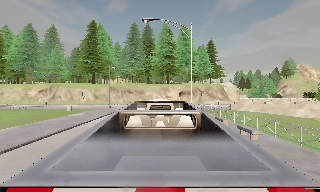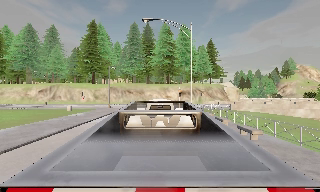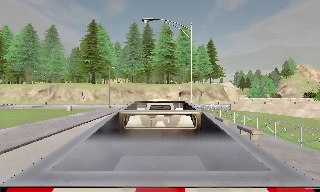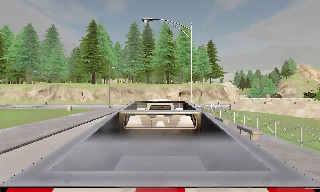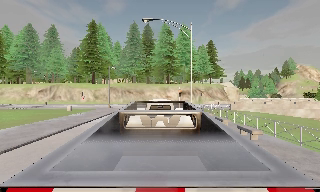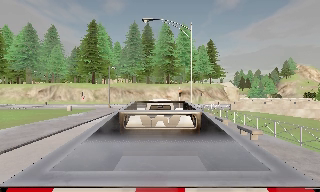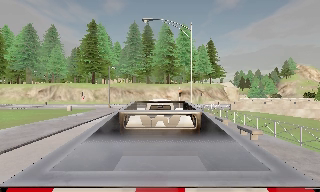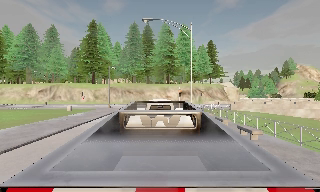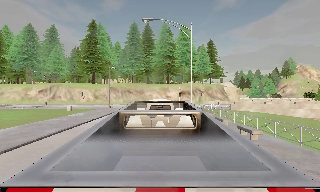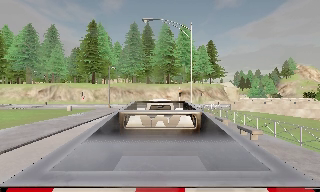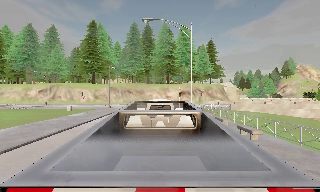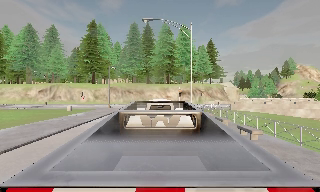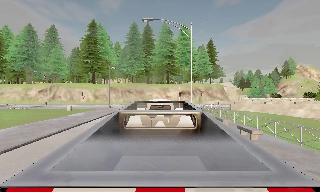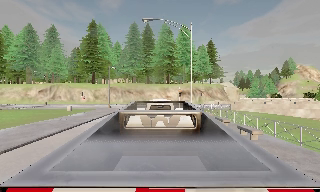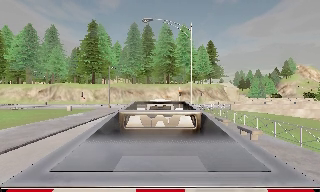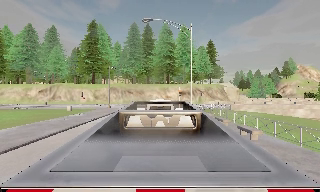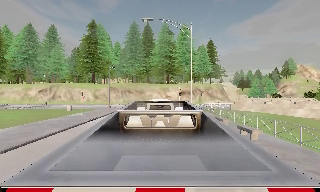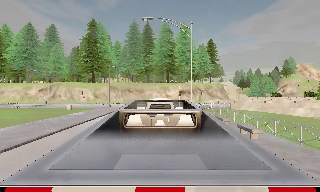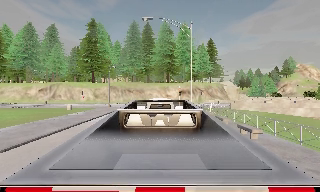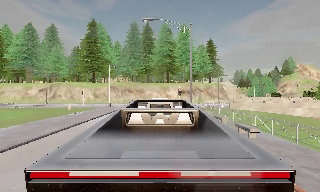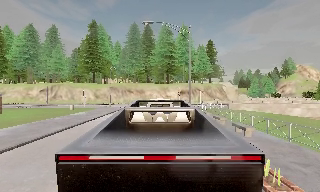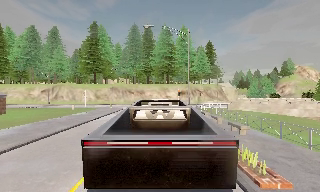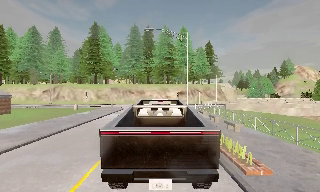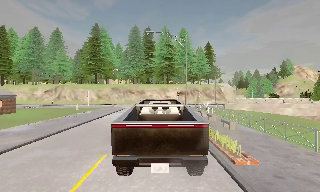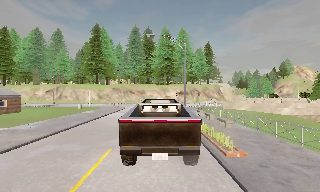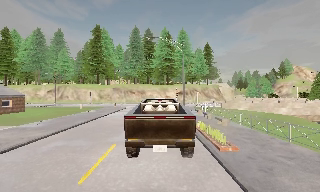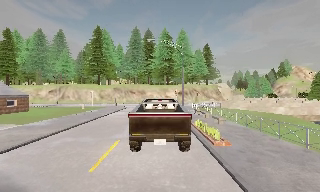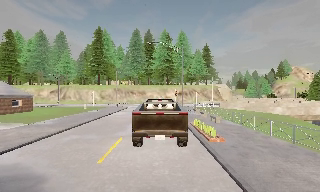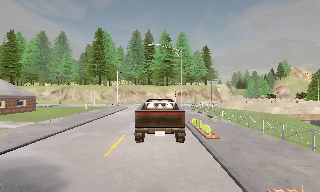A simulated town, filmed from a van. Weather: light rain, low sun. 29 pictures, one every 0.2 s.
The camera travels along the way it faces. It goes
backward.
0.0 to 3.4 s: The camera keeps its place and its aim.
3.4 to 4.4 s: The camera travels backward, about 1.5 m, so what stands in front gets smaller. It gains speed.
4.4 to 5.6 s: The camera travels backward, about 4 m, so what stands in front gets smaller.
The film runs backward here.
